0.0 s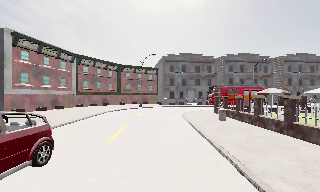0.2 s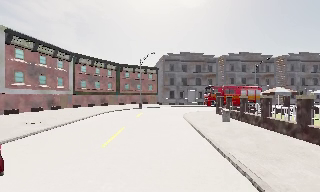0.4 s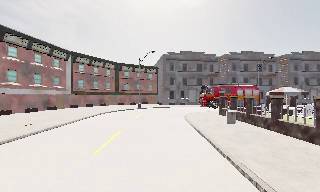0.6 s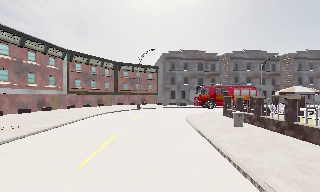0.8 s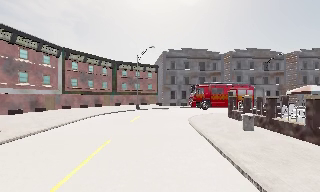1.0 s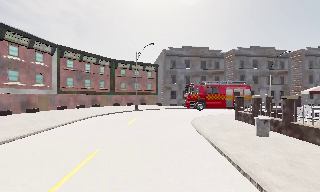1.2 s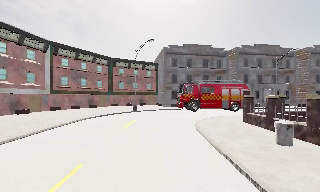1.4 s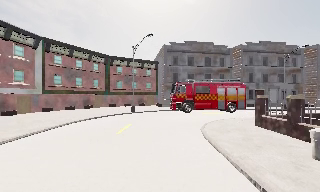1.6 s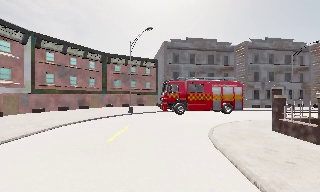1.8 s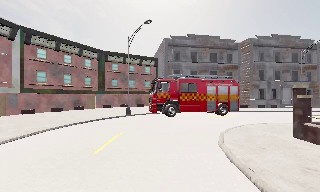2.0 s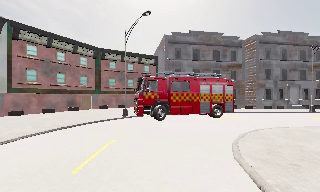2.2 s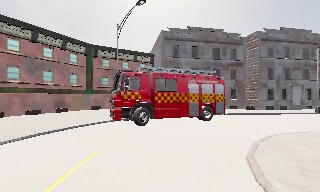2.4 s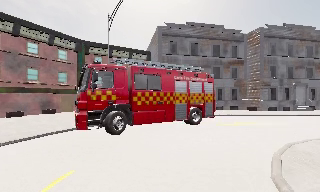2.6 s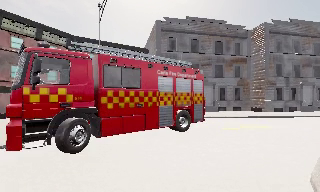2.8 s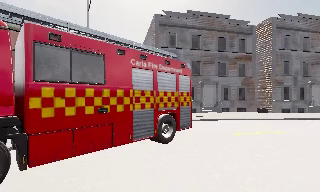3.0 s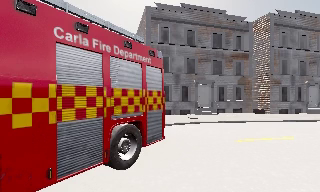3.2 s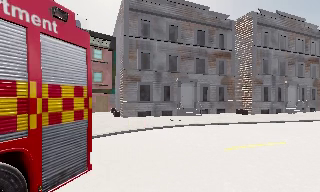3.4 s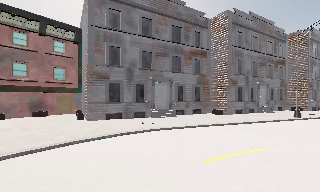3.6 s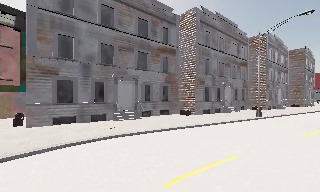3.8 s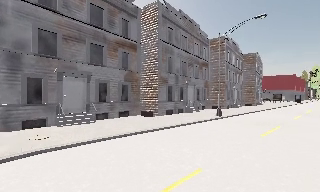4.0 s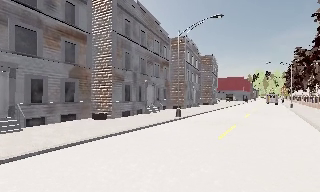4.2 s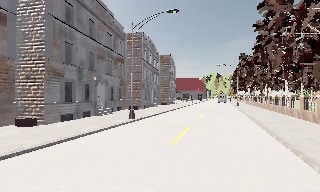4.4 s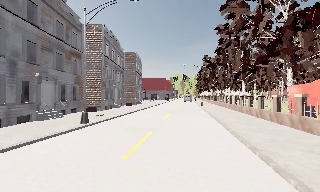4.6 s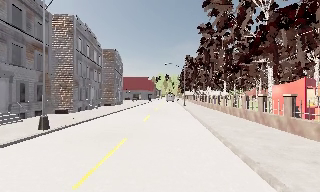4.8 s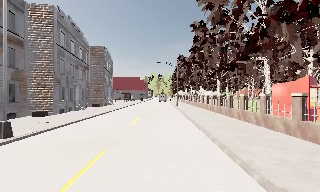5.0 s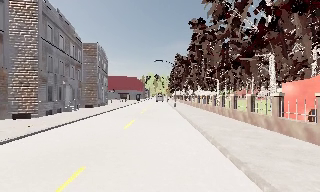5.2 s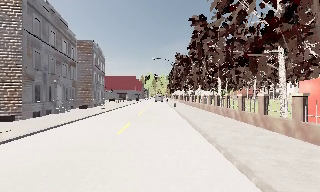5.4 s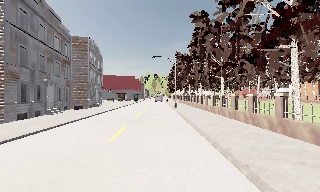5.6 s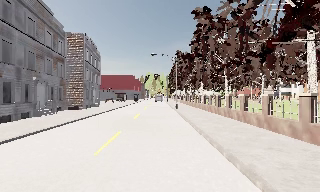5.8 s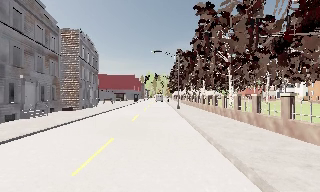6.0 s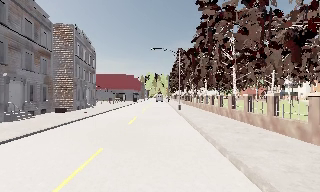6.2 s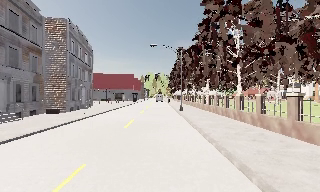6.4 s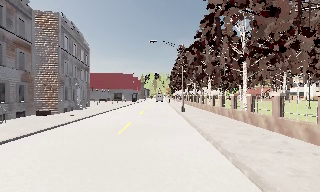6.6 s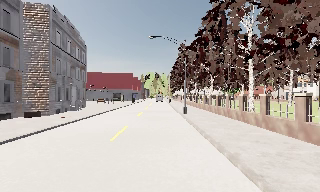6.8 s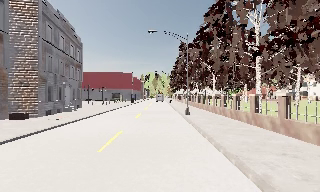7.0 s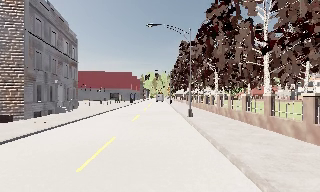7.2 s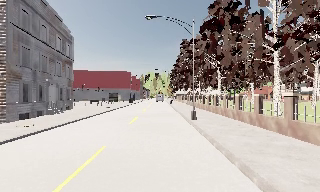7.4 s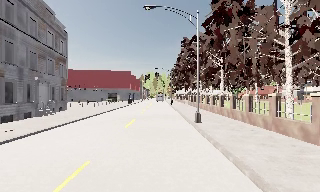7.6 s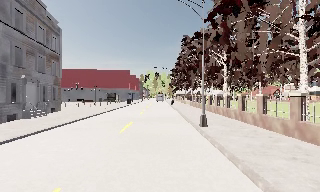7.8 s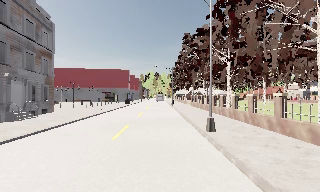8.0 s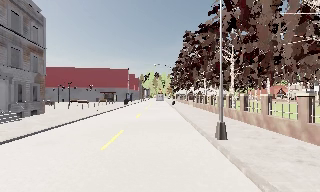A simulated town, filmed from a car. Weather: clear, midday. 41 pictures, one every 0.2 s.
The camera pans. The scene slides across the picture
to the left.
The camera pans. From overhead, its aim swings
clockwise.
0.0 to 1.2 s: The camera travels forward, about 6 m, so what stands in front looms larger. It gains speed.
1.2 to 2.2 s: The camera travels forward, about 7 m, so what stands in front looms larger.
2.2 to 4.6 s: The scene slides to the left, as the camera pans about 85 degrees to its right. It travels forward, about 16 m.
4.6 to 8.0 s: The camera travels forward, about 25 m, so what stands in front looms larger.
The film runs forward here.
